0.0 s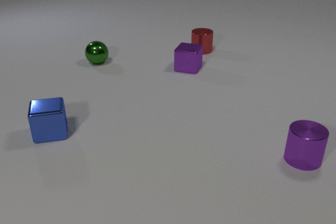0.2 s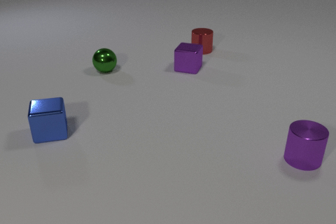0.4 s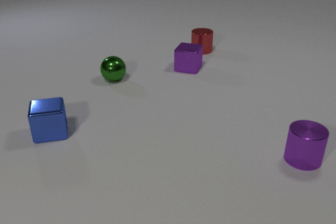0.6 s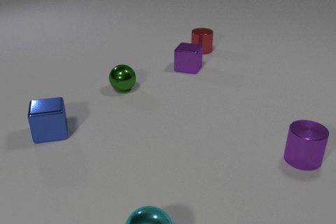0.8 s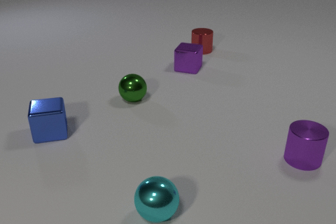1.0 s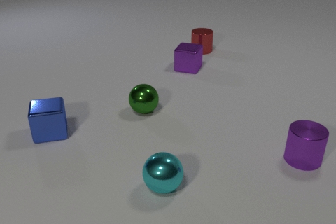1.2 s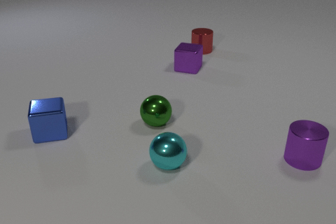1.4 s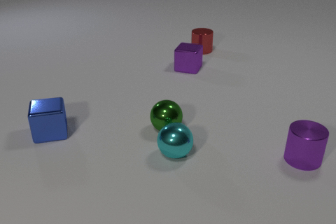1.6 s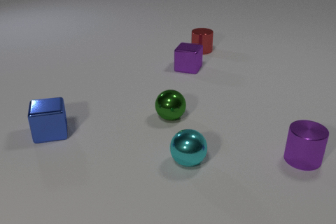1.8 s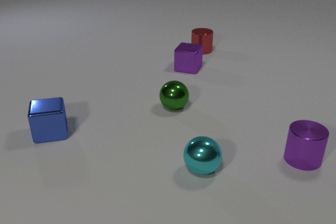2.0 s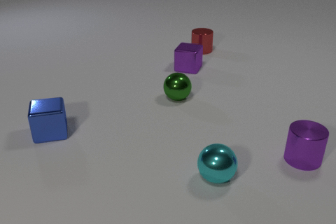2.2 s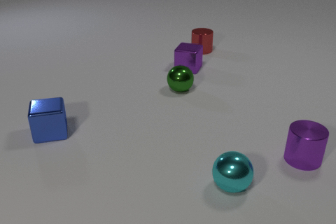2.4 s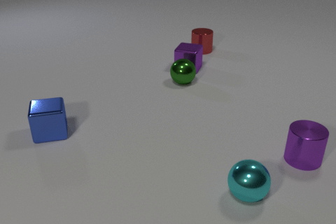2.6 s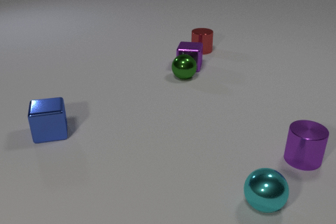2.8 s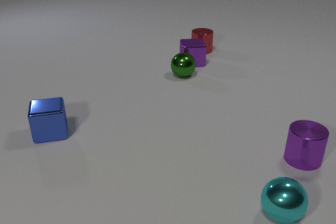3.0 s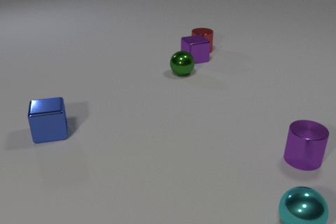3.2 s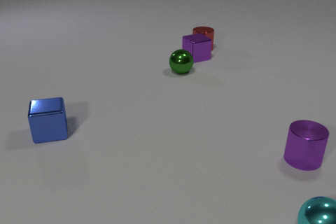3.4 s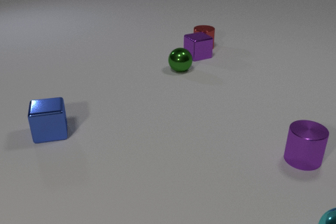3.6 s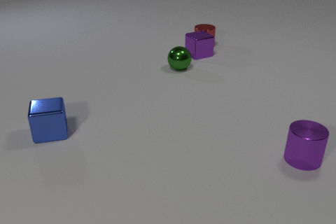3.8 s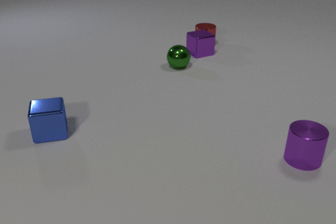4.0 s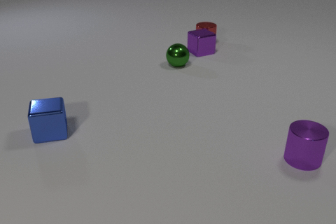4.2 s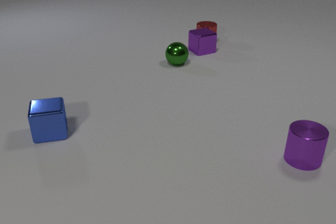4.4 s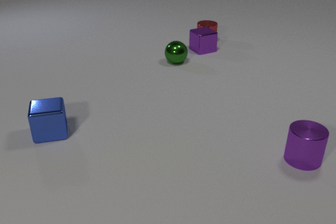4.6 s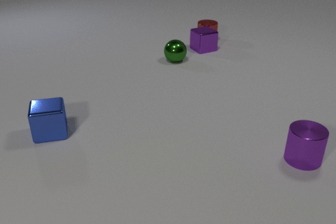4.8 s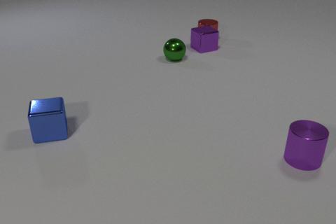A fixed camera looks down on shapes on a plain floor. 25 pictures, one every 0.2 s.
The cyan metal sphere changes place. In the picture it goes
to the right.
The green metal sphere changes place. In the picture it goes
to the right.
0.0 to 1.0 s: The cyan metal sphere comes in at the bottom edge, rolls away from the camera. The green metal sphere rolls toward the camera.
1.0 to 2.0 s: The cyan metal sphere rolls to the right. The green metal sphere rolls to the right and away from the camera. The cyan metal sphere and the green metal sphere collide.
2.0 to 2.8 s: The cyan metal sphere rolls to the right and toward the camera. The green metal sphere rolls away from the camera. The purple metal cube slides away from the camera, spins so that its near face slides to the right, counterclockwise seen from above. The green metal sphere and the purple metal cube collide.
2.8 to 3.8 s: The cyan metal sphere rolls to the right, leaves at the right edge. The green metal sphere rolls away from the camera. The purple metal cube slides away from the camera. The red metal cylinder slides away from the camera. The purple metal cube and the red metal cylinder collide.
3.8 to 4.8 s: The green metal sphere rolls away from the camera. The purple metal cube slides away from the camera. The red metal cylinder slides away from the camera.
How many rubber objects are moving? 0.
What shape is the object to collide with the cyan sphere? sphere.
How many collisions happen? 3.
